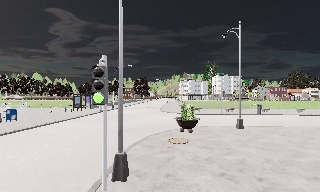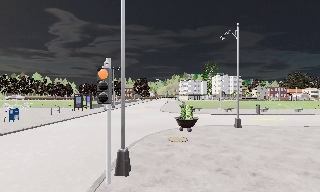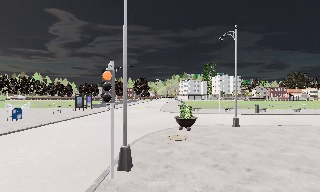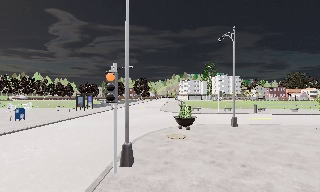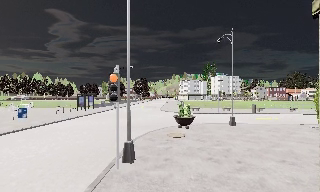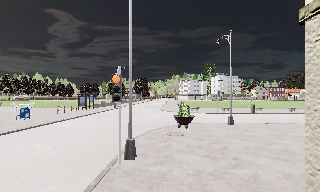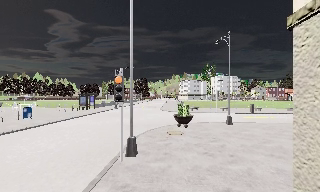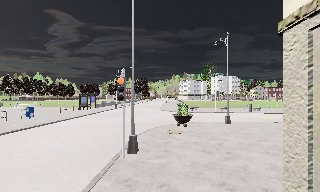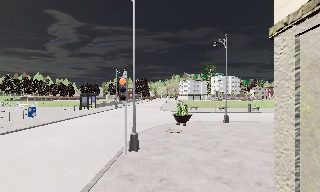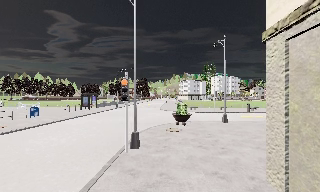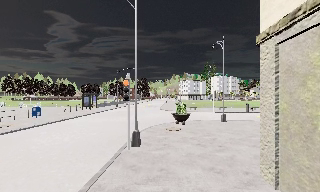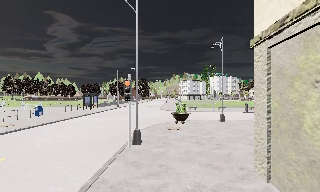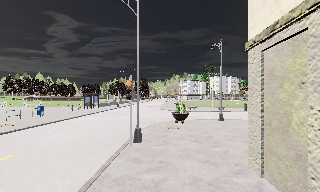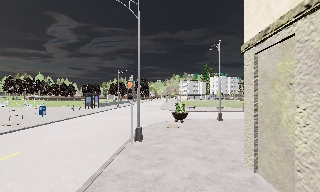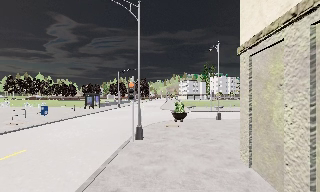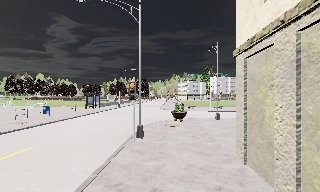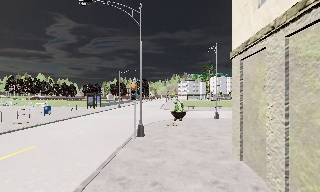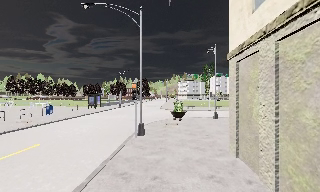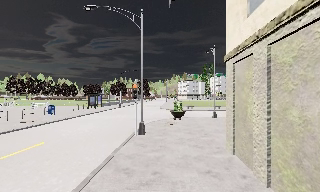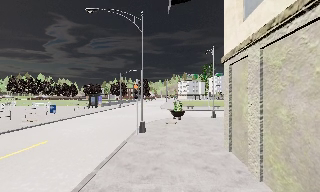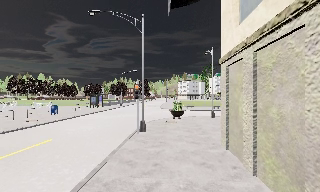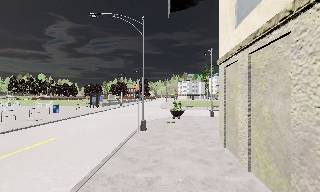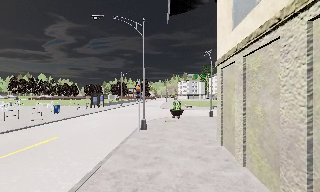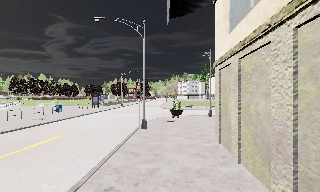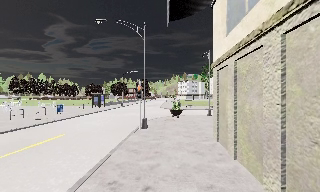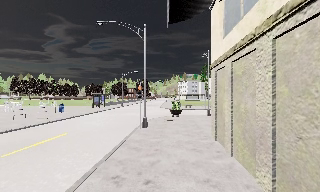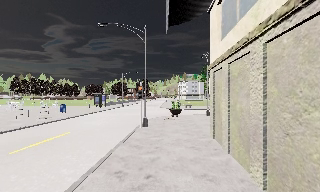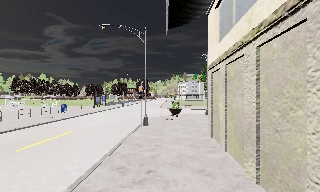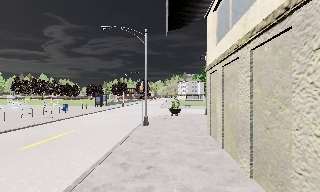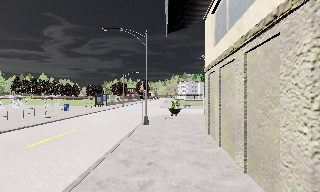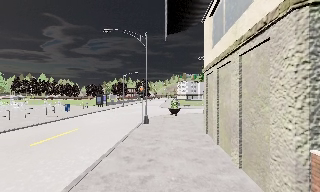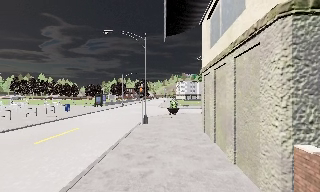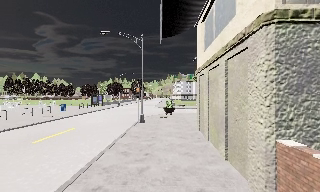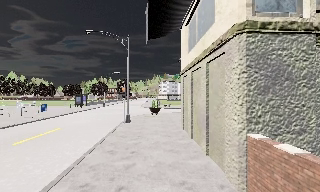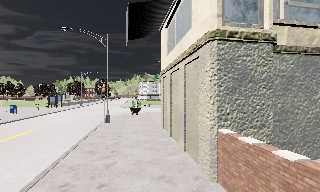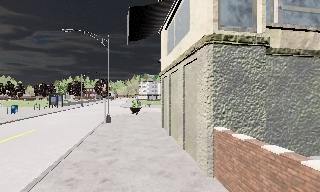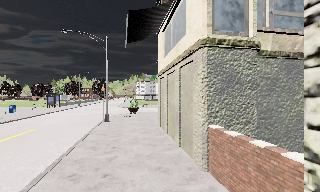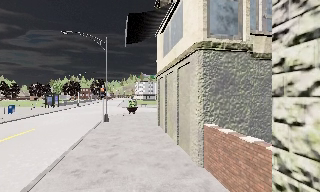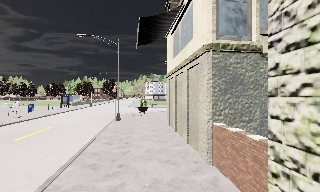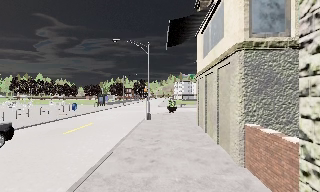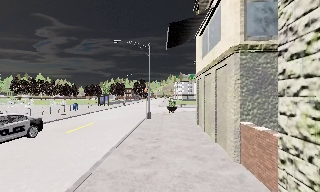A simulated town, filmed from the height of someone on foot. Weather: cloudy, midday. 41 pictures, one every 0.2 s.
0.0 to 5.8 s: The camera travels backward, about 8 m, so what stands in front gets smaller.
5.8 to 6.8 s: The camera pans to its right, which is clockwise from overhead, by about 15 degrees. It travels backward, about 1.5 m, so what stands in front gets smaller.
6.8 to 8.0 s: The camera pans to its left, which is counterclockwise from overhead, by about 10 degrees. It travels backward, about 1.5 m, so what stands in front gets smaller.
The film runs backward here.
